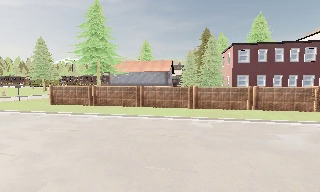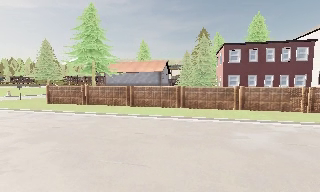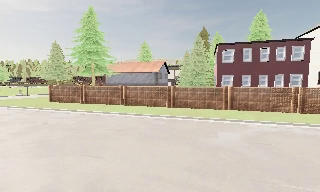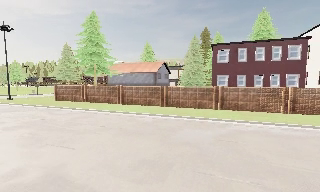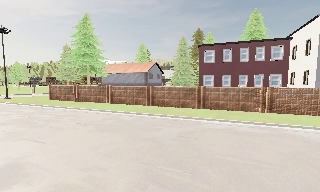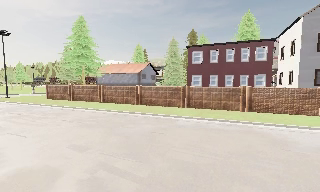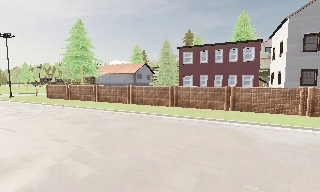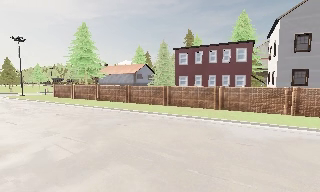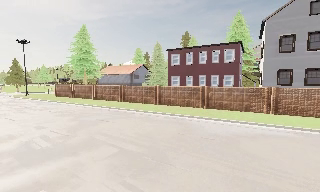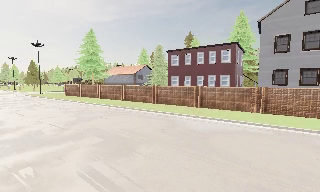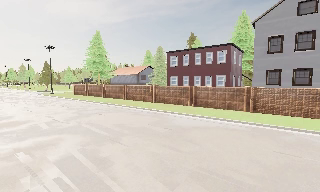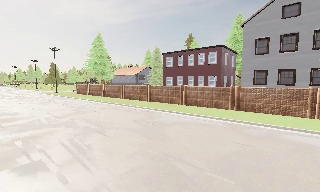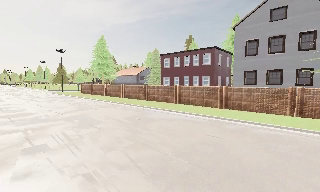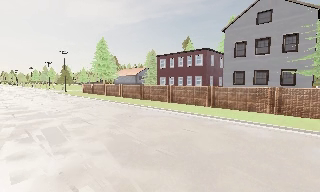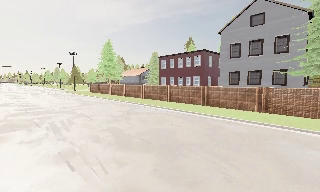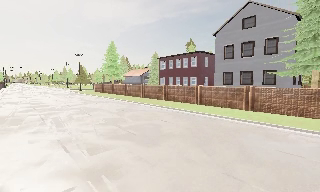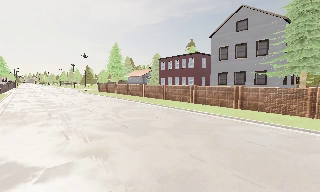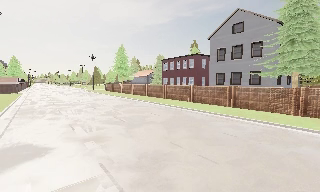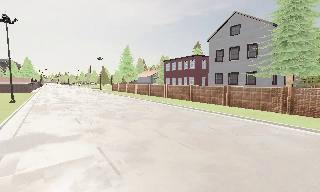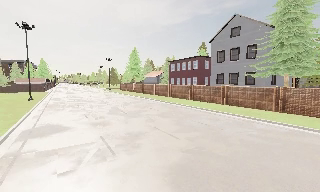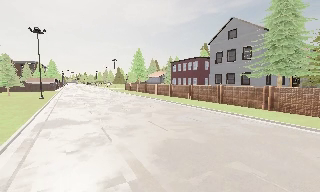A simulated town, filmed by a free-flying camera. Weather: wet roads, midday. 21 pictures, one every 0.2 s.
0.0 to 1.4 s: The camera pans to its left, which is counterclockwise from overhead, by about 20 degrees. It travels to its right, about 15 m, so close, fixed things drift to the left.
1.4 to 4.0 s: The camera pans to its left, which is counterclockwise from overhead, by about 35 degrees. It travels to its right and backward, about 25 m, so close, fixed things drift to the left.
The film runs forward here.
